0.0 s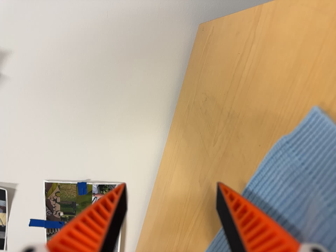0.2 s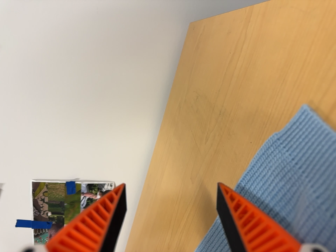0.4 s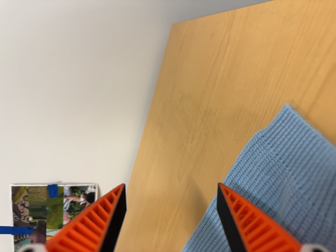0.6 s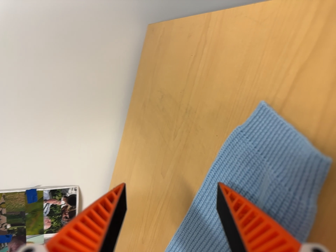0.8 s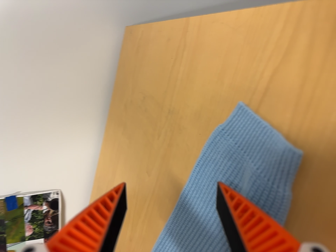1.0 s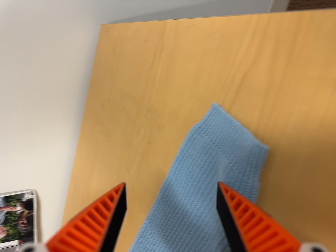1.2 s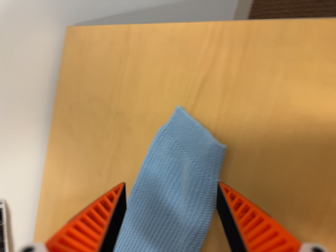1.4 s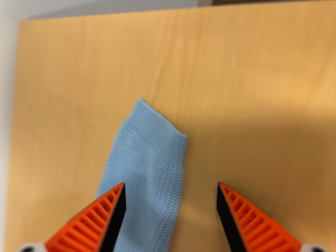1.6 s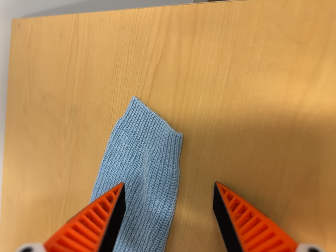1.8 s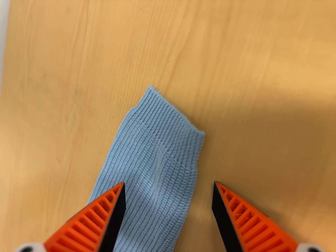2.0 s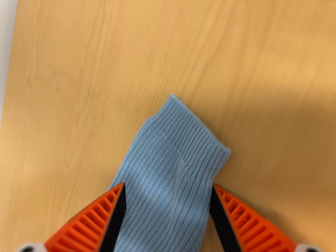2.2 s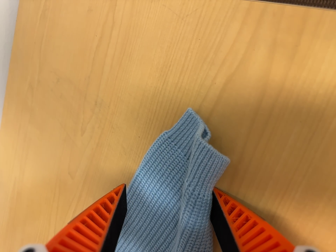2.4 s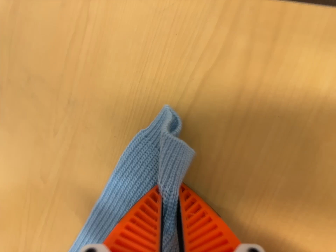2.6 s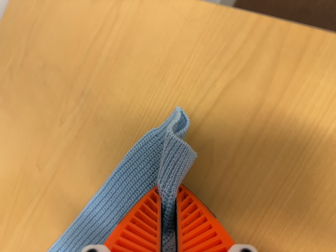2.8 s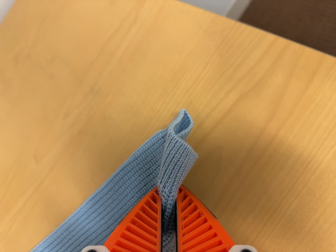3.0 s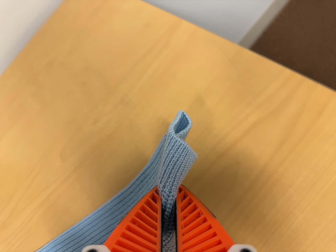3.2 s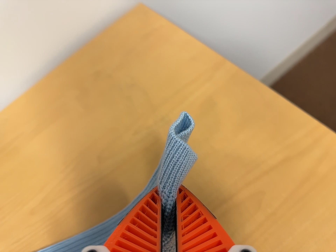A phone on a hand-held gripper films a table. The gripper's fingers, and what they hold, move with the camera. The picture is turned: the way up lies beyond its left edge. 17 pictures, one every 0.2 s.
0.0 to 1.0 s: The camera pans to its right by about 25 degrees. It travels backward and to its left, about 7 cm, so what stands in front gets smaller.
1.0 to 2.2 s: The scene slides to the left, as the camera pans about 15 degrees to its right. It travels toward the top of its view and forward, about 7 cm.
2.2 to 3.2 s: The camera travels to its left and backward, about 14 cm. Its aim tips toward the top of its view by about 15 degrees, and the scene shifts downward. It rolls about its line of sight by about 30 degrees, and the scene rotates clockwise.
The film runs forward here.
